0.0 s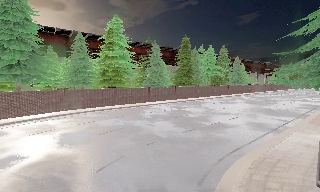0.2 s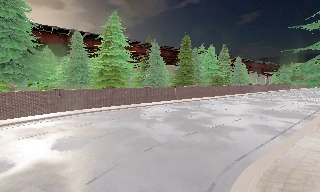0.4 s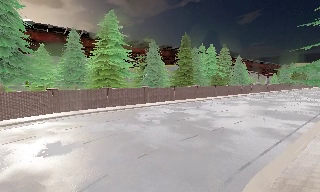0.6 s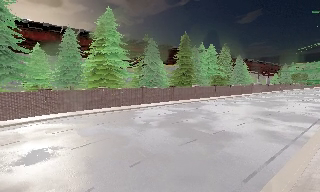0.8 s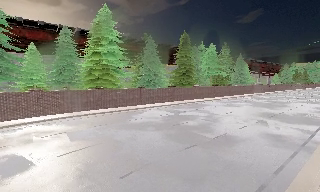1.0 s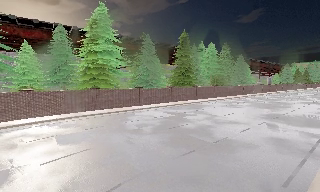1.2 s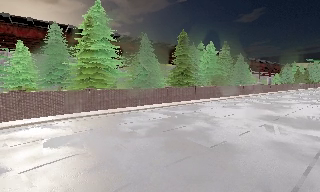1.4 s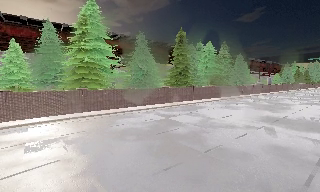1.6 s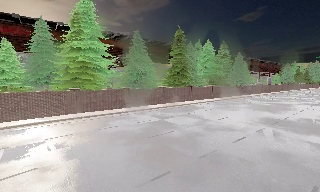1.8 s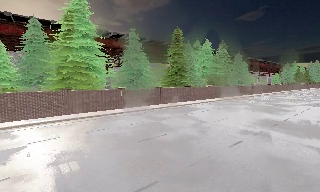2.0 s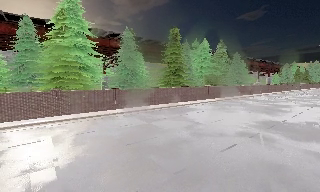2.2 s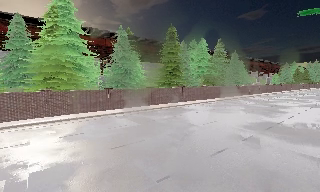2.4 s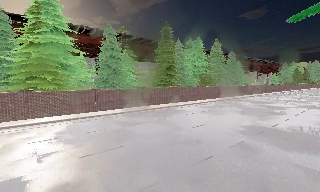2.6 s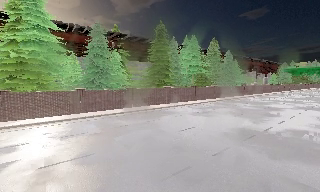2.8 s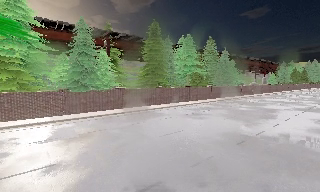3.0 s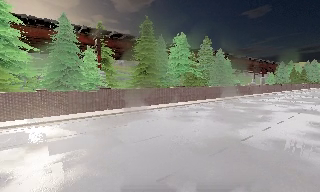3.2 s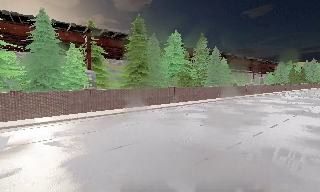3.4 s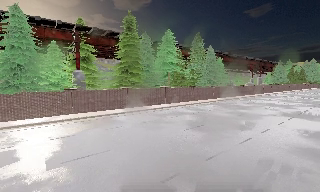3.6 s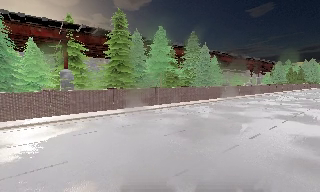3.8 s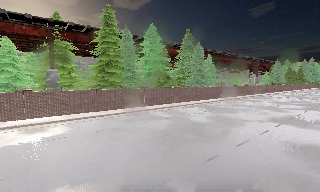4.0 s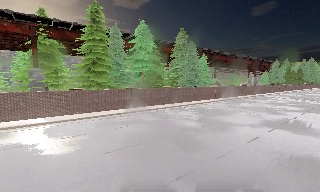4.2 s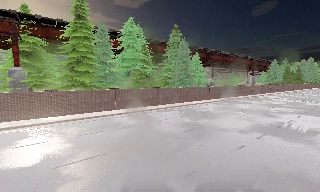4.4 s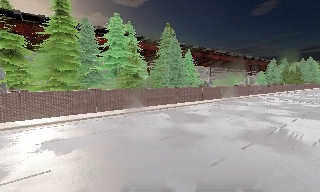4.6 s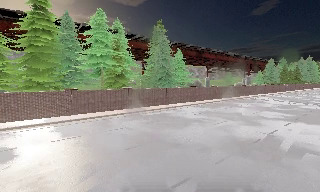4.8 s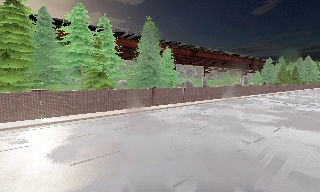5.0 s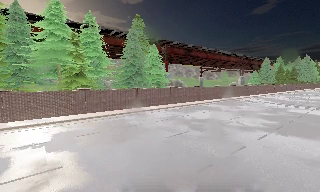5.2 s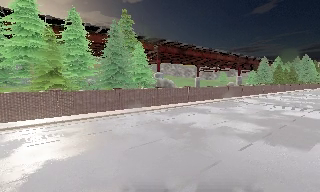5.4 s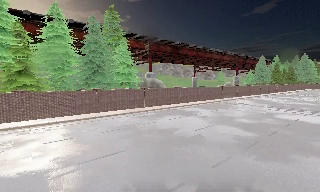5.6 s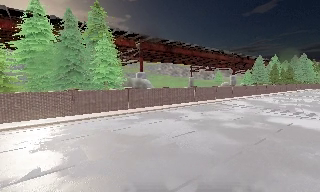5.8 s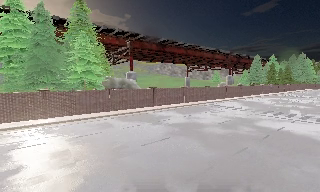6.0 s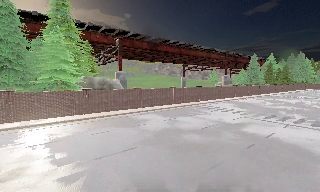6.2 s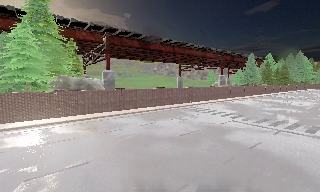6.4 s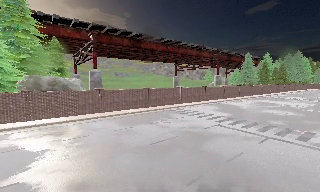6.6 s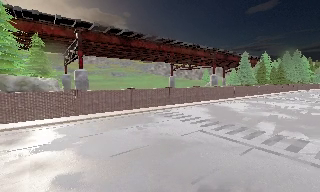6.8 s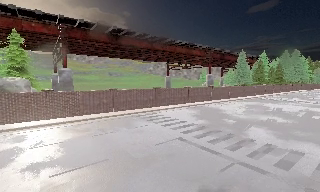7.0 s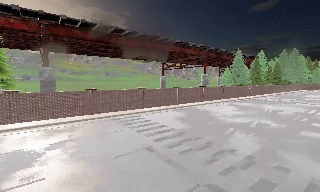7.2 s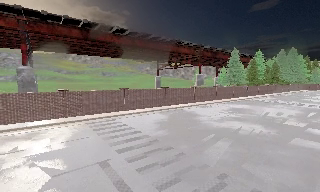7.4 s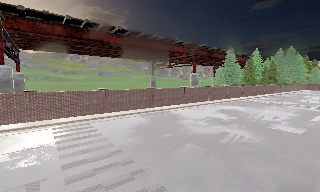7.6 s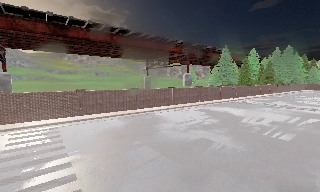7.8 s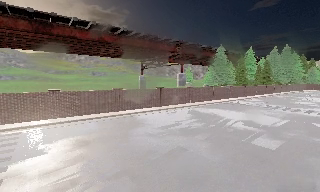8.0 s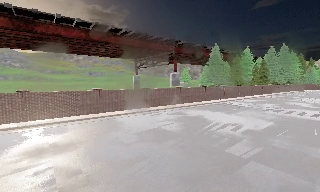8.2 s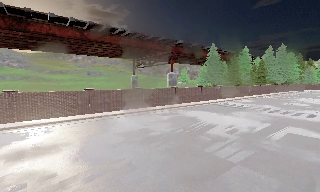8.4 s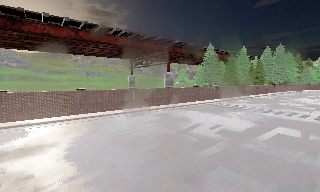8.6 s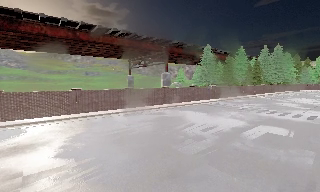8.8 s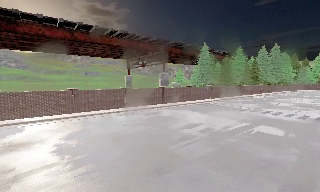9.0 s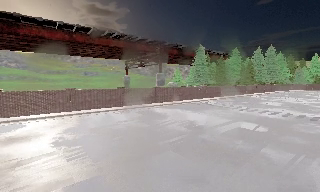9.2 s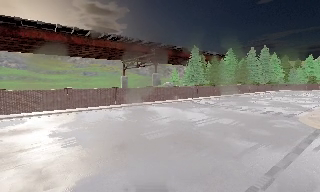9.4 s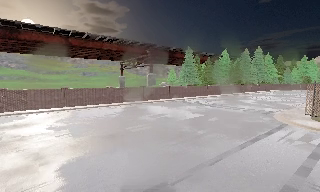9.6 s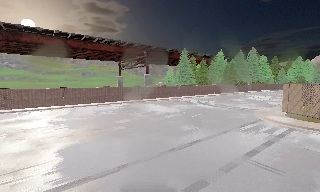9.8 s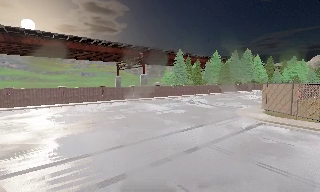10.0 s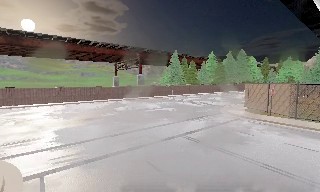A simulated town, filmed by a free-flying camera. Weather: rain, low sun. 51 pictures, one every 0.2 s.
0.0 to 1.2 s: The camera travels forward, about 4.5 m, so what stands in front looms larger.
1.2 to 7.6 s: The camera travels to its right and forward, about 60 m, so close, fixed things drift to the left. It gains speed.
7.6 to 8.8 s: The camera travels to its right, about 6 m, so close, fixed things drift to the left. It loses speed.
8.8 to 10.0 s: The camera travels backward and to its right, about 11 m, so what stands in front gets smaller.
The film runs forward here.
